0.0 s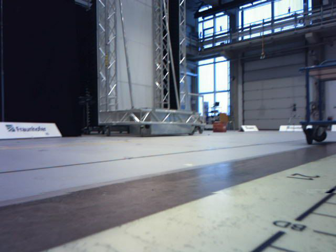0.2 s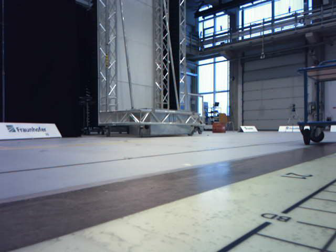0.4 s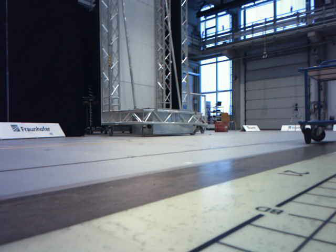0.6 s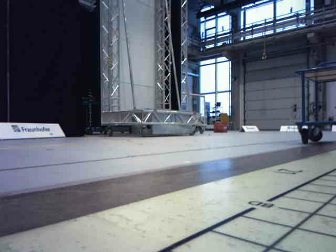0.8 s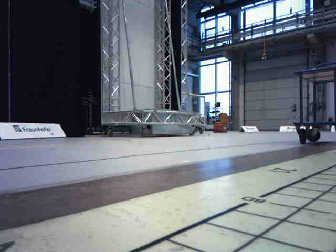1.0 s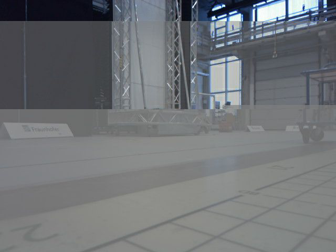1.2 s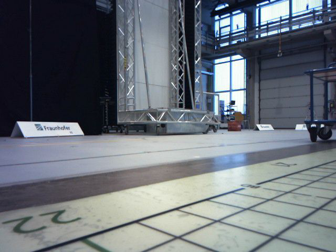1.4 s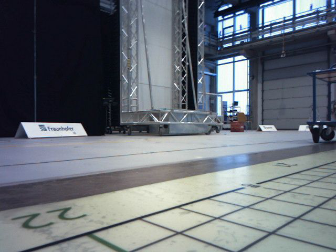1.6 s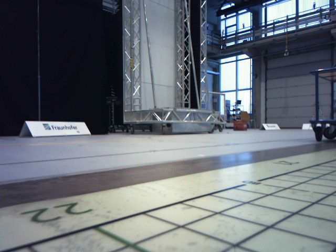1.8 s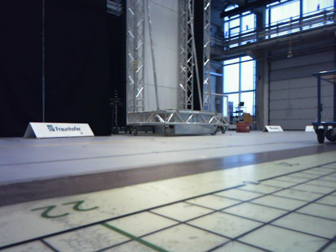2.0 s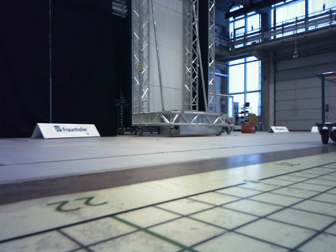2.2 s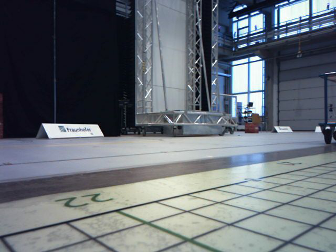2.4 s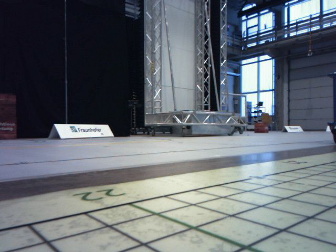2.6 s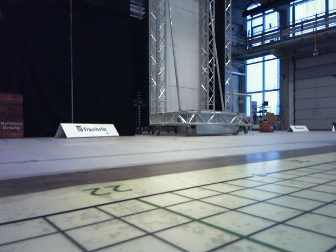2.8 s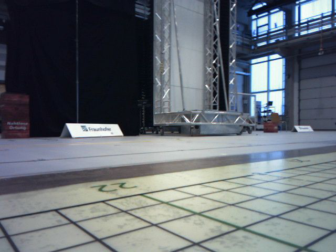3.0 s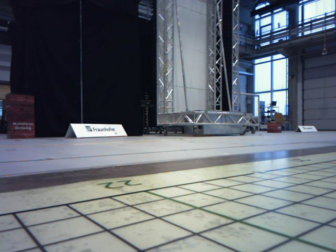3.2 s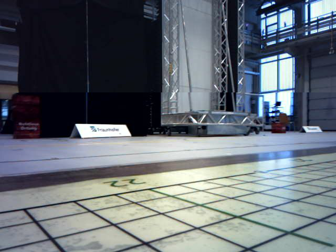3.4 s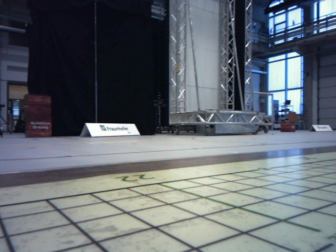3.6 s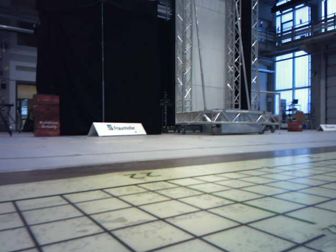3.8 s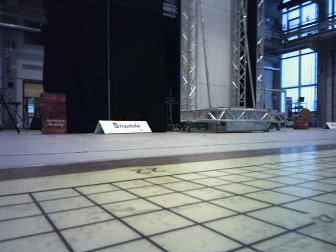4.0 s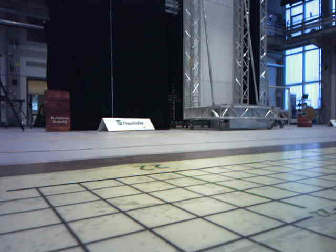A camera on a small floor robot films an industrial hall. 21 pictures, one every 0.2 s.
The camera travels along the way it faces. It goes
backward.
0.0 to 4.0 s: The camera swings to its left by about 15 degrees, and the scene slides to the right. It travels backward, about 0.8 m, so what stands in front gets smaller.
The film runs backward here.
